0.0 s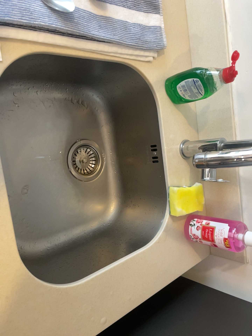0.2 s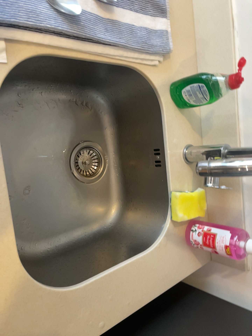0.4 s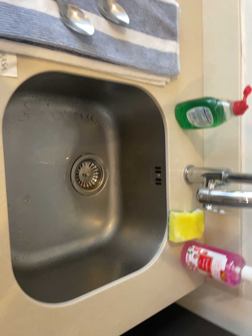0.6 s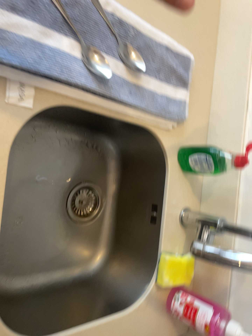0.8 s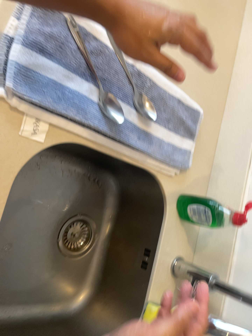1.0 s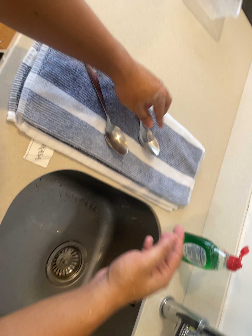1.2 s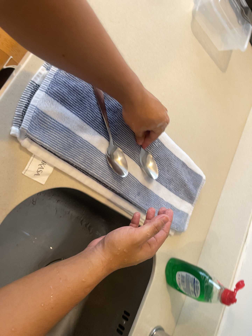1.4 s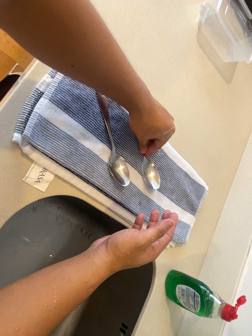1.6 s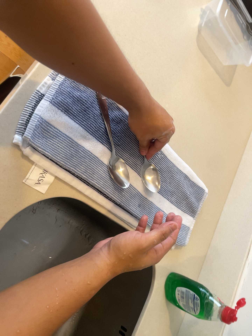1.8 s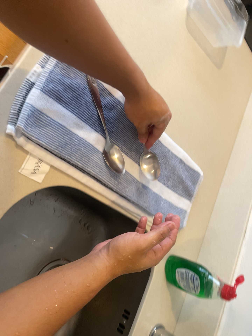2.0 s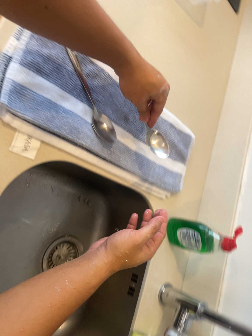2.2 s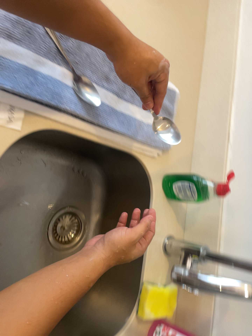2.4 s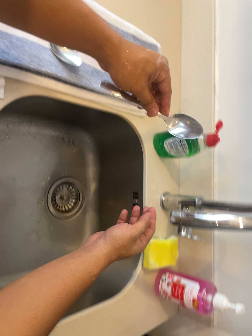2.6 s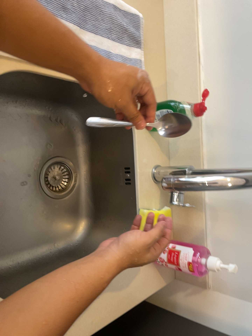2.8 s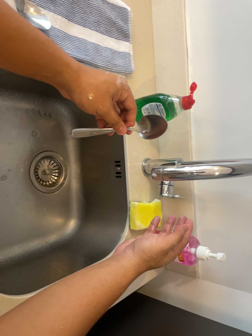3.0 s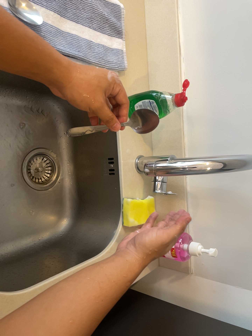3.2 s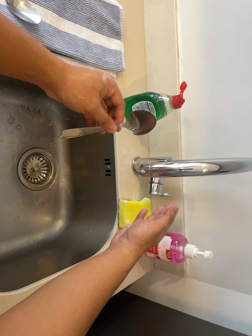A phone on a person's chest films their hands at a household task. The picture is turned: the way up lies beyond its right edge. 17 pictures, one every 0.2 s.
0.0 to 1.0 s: The camera travels toward the top of its view, about 9 cm, so close, fixed things drift downward. Its aim tips toward the top of its view by about 20 degrees, and the scene shifts downward. It rolls about its line of sight by about 25 degrees, and the scene rotates clockwise.
1.0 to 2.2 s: The camera rolls about its line of sight by about 10 degrees, and the scene rotates counterclockwise.
2.2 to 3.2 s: The camera travels toward the bottom of its view, about 7 cm, so close, fixed things drift upward. Its aim tips toward the bottom of its view by about 10 degrees, and the scene shifts upward. It rolls about its line of sight by about 10 degrees, and the scene rotates counterclockwise.
The film runs backward here.
